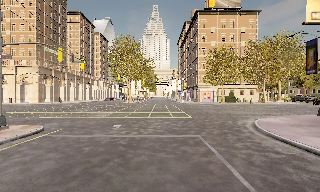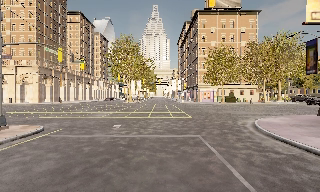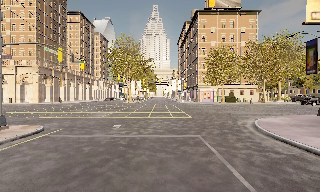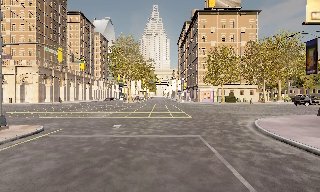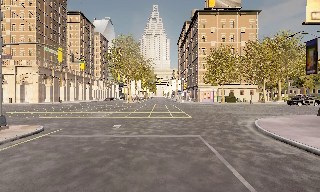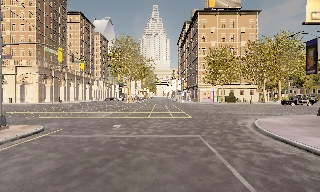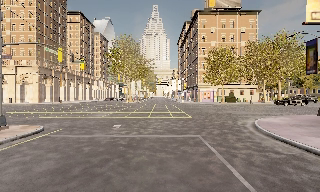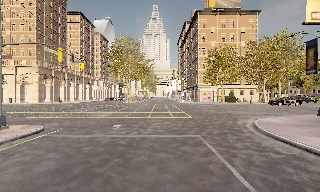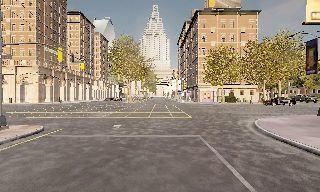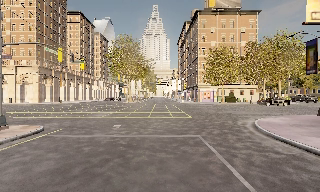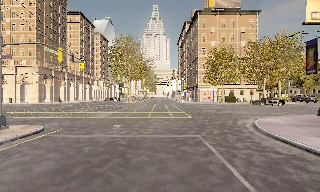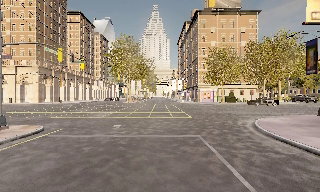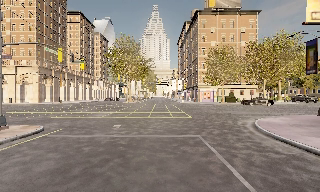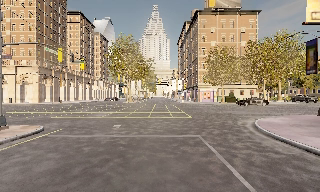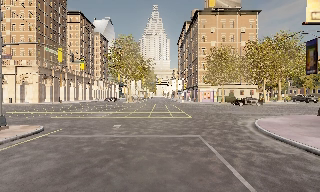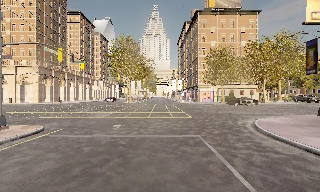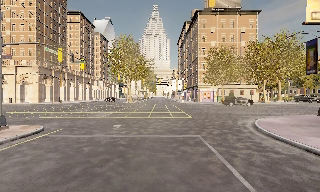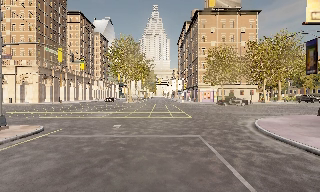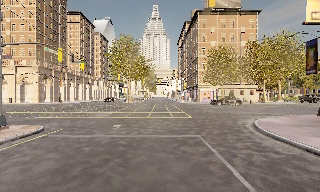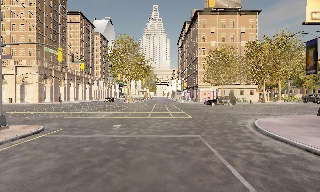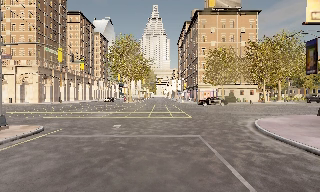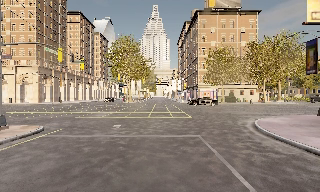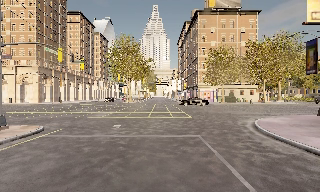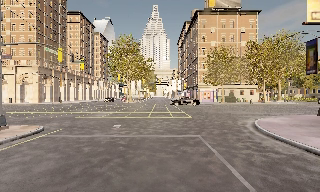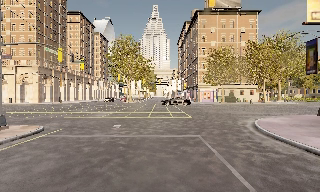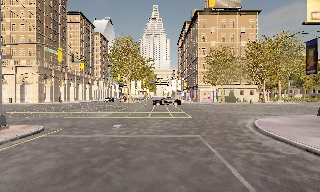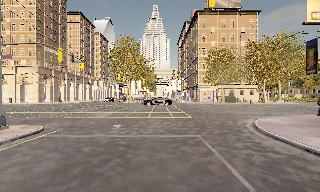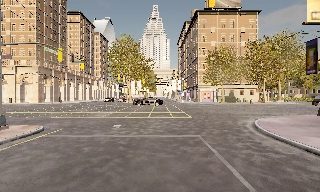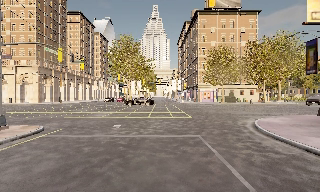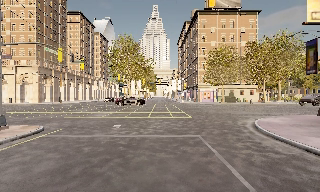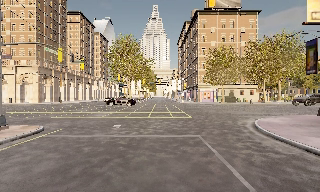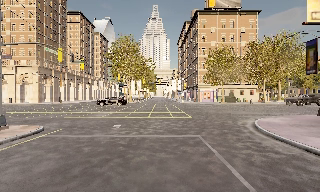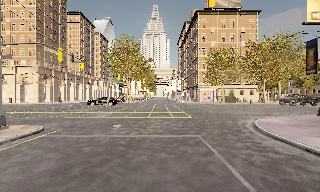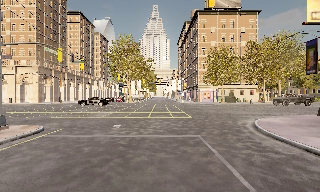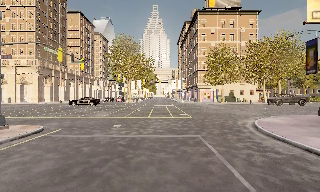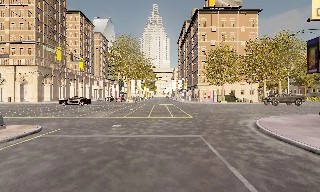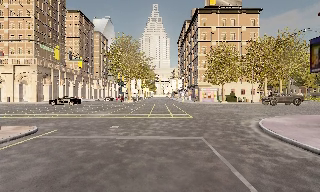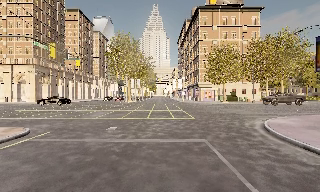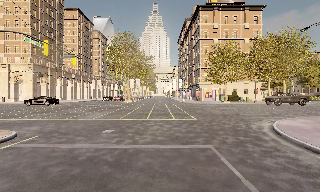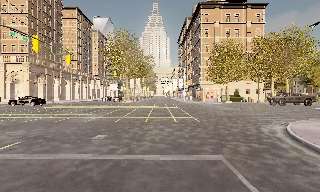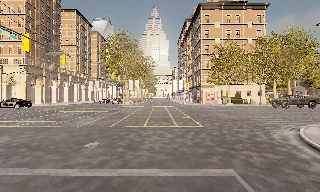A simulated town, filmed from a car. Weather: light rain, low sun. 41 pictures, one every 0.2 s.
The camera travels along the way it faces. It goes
forward.
0.0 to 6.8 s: The camera keeps its place and its aim.
6.8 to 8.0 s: The camera travels forward, about 3.5 m, so what stands in front looms larger. It gains speed.
The film runs forward here.
